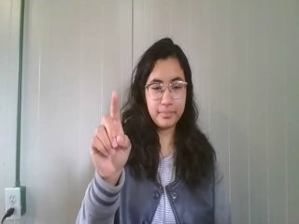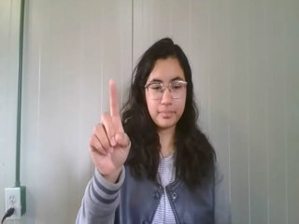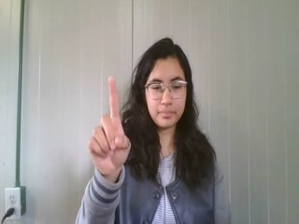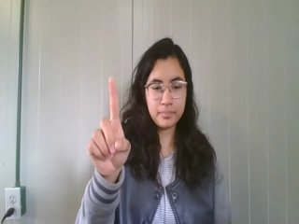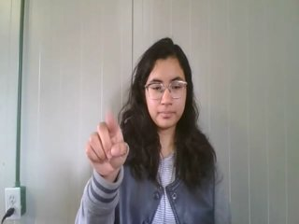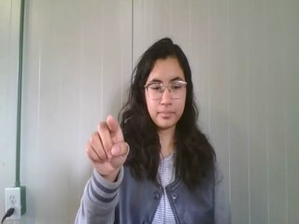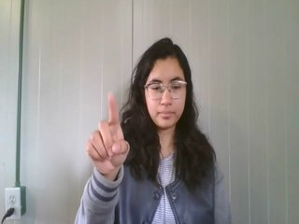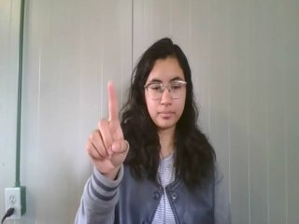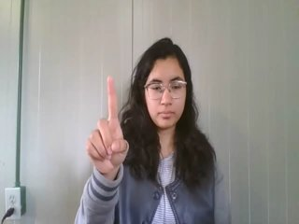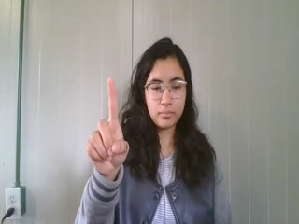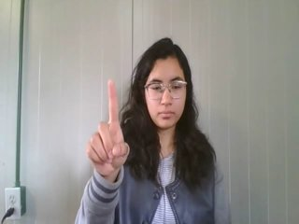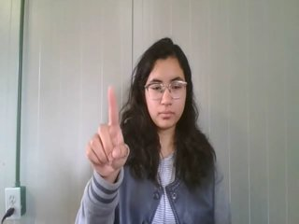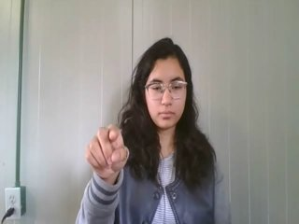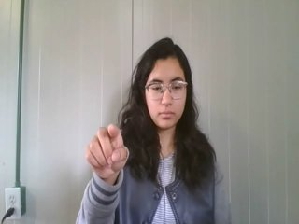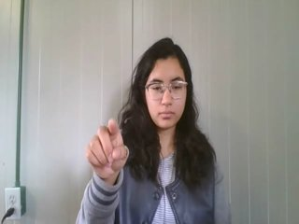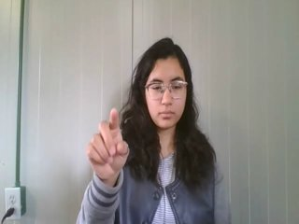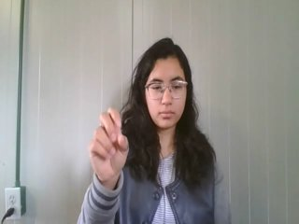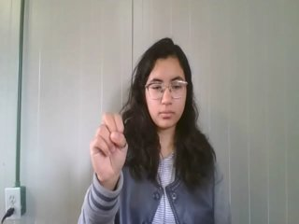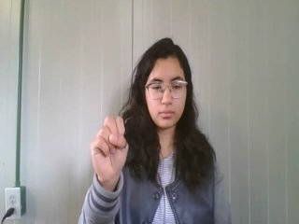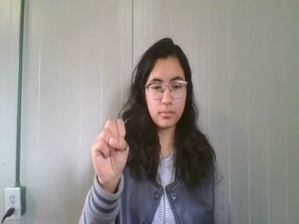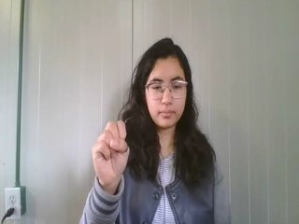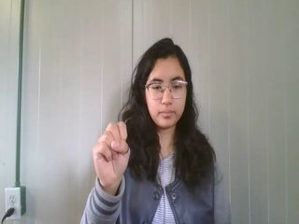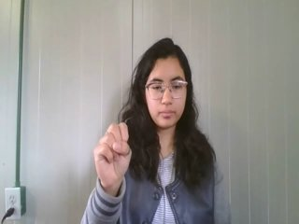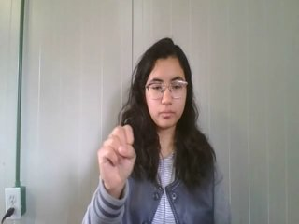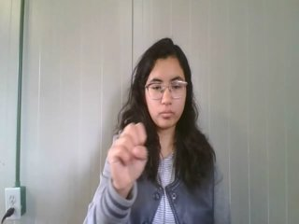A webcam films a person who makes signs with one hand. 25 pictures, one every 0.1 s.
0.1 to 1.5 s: Double click with one finger.
1.6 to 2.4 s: Non-gesture.
